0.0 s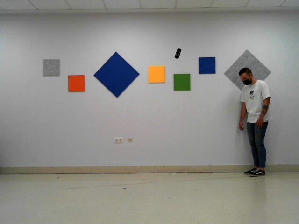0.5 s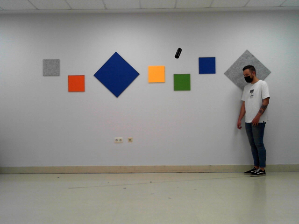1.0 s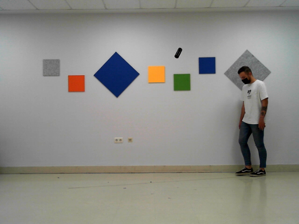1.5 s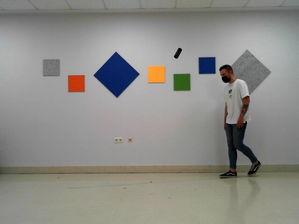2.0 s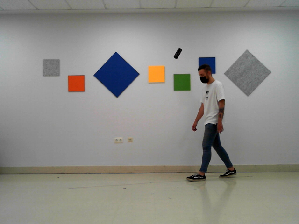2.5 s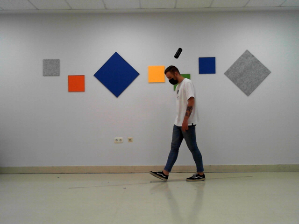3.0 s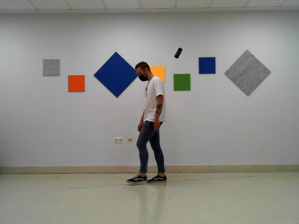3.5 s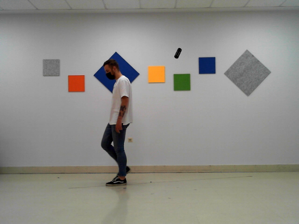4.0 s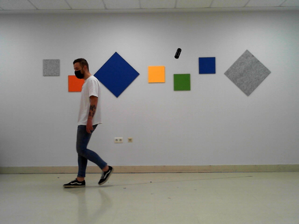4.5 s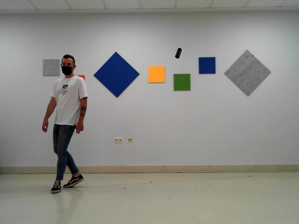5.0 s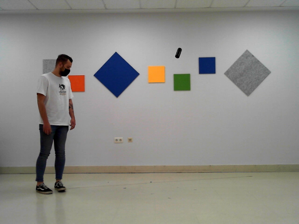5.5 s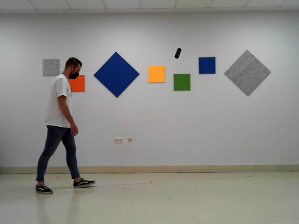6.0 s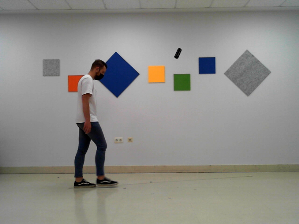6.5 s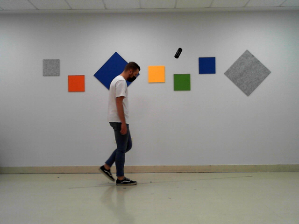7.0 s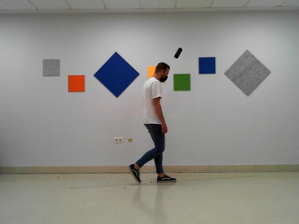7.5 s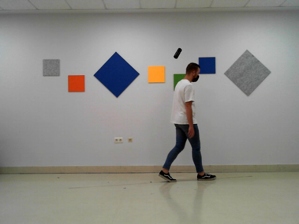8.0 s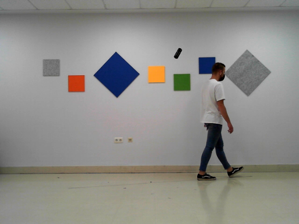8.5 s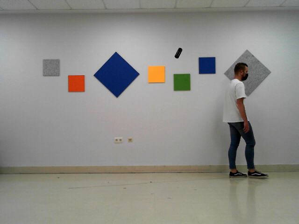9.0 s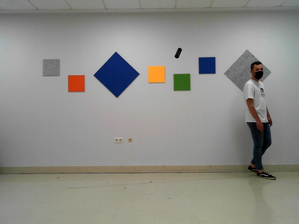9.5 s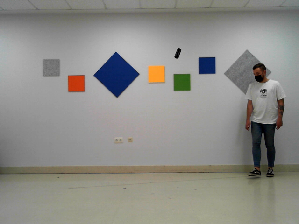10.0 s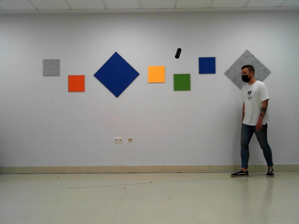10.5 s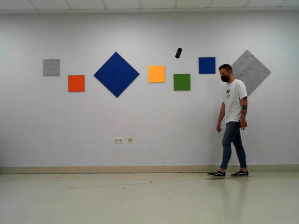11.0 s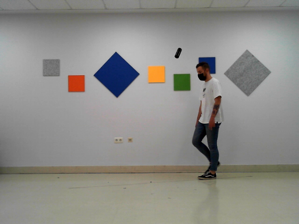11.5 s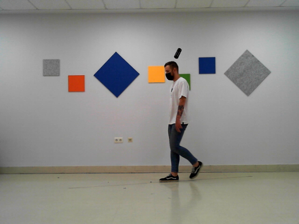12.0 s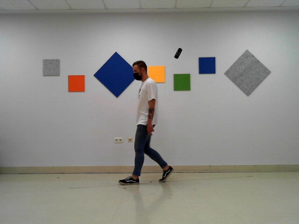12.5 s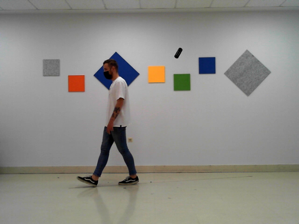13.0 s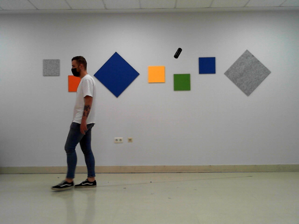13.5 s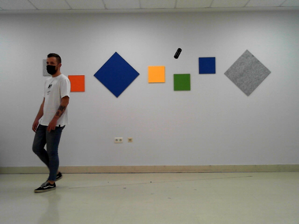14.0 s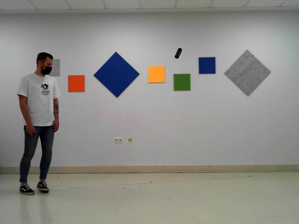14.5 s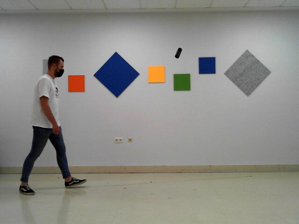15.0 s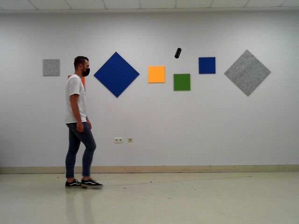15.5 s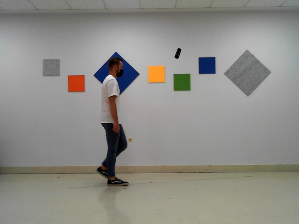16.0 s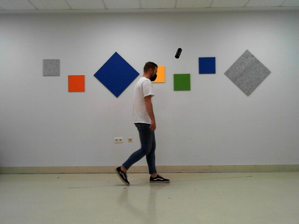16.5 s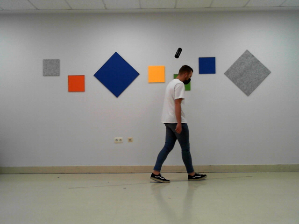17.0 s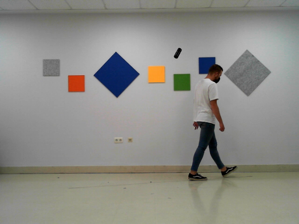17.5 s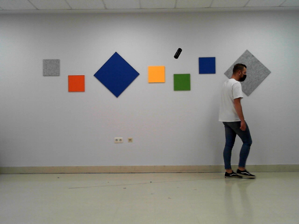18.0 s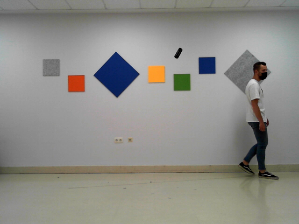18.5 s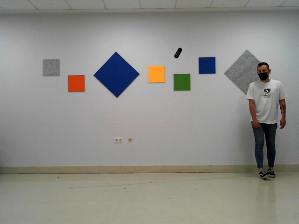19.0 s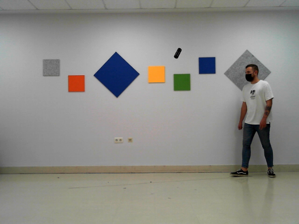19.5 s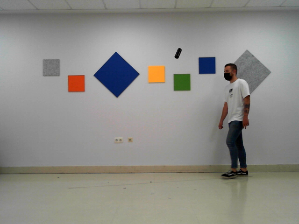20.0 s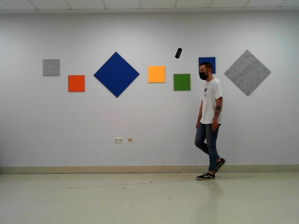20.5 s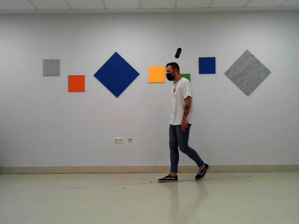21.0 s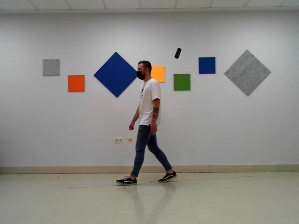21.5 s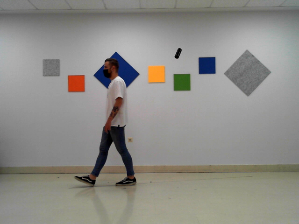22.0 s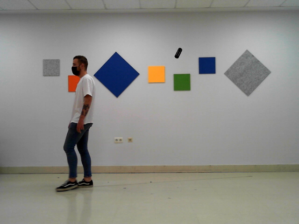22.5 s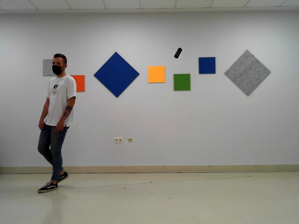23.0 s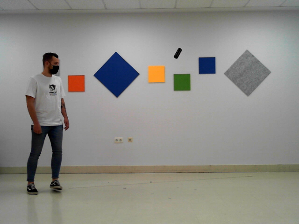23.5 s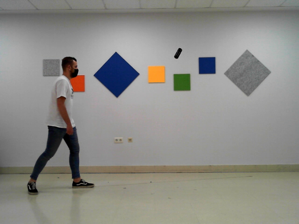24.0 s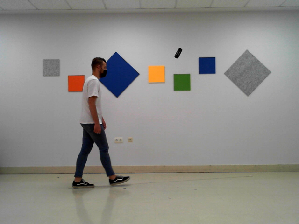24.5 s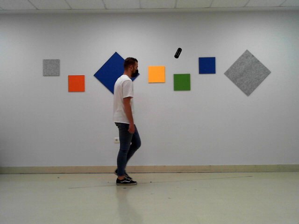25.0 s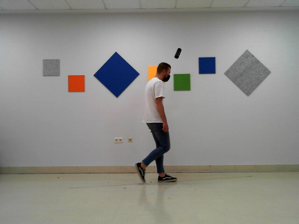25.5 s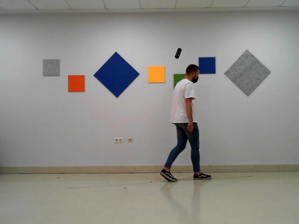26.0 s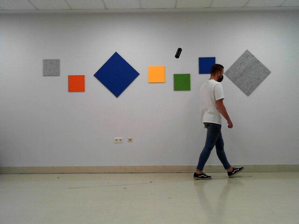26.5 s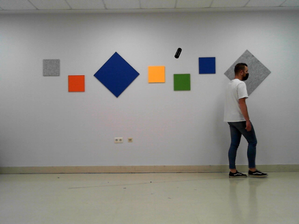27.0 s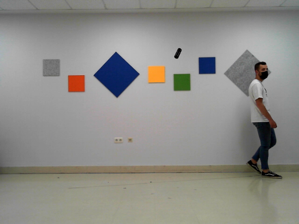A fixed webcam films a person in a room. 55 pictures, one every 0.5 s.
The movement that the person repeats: Walk along a line.
